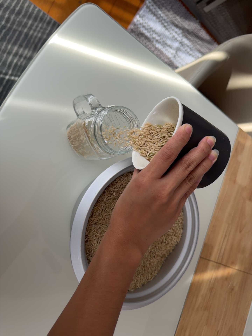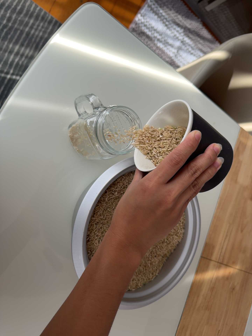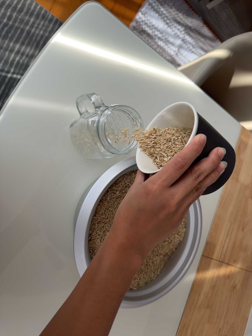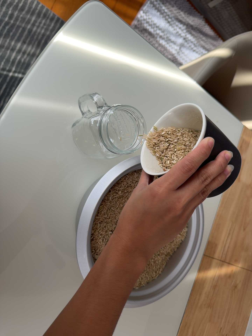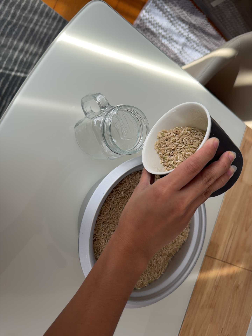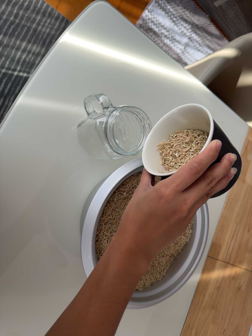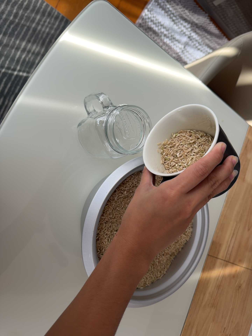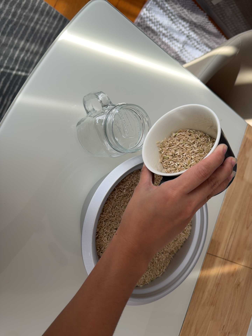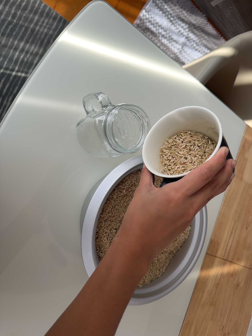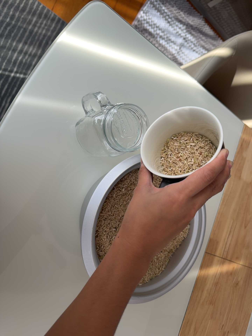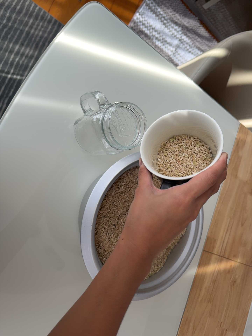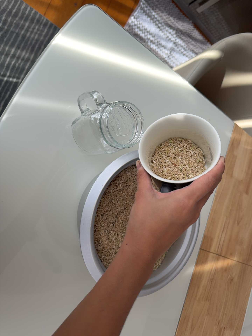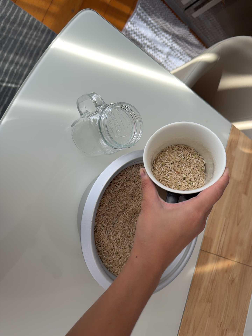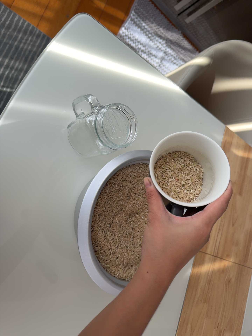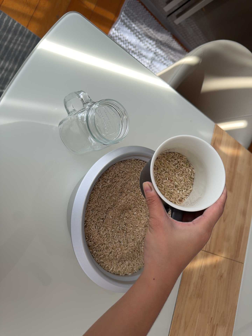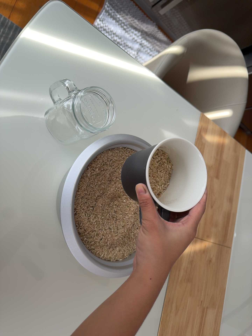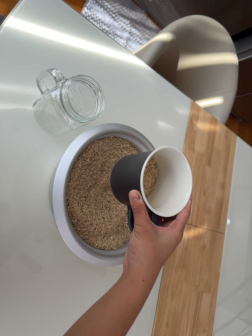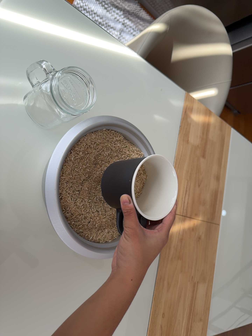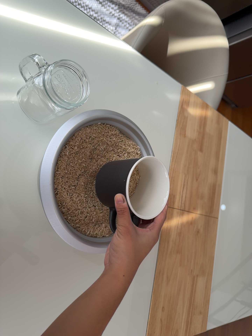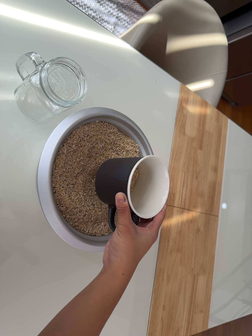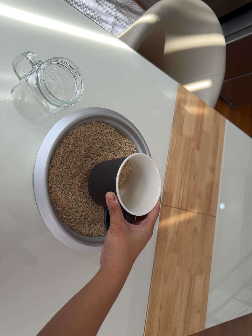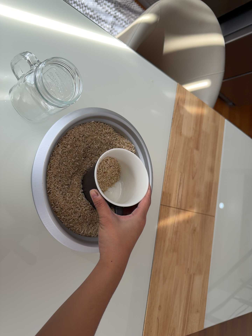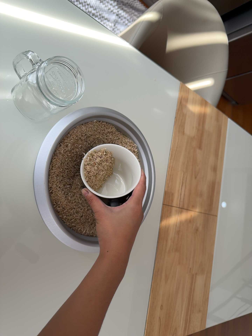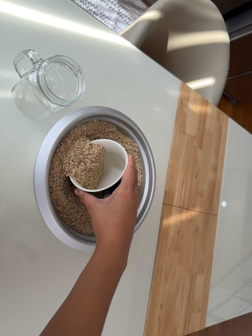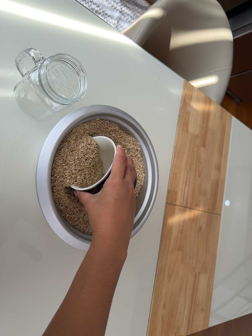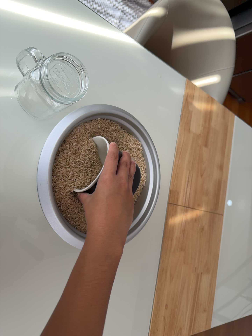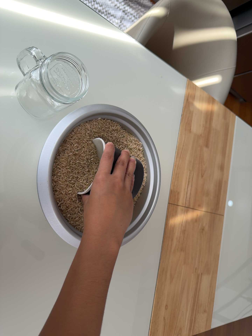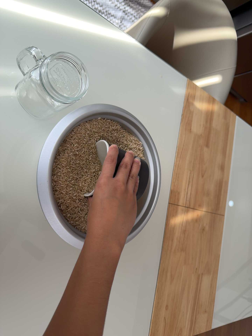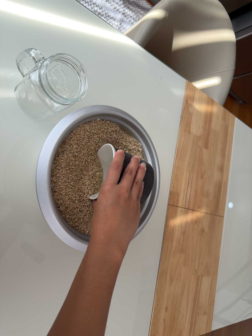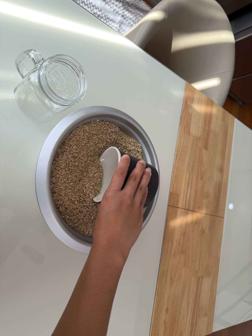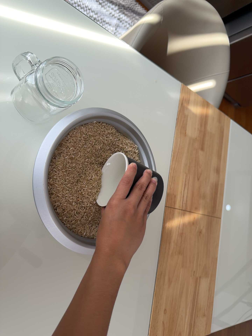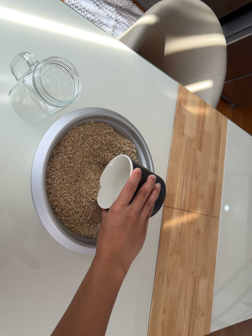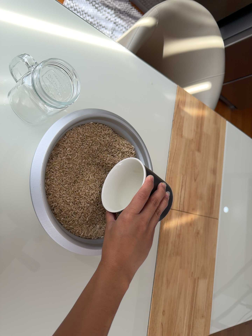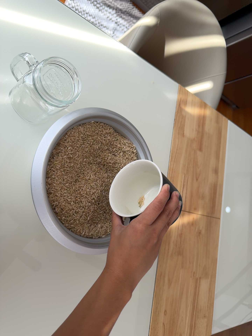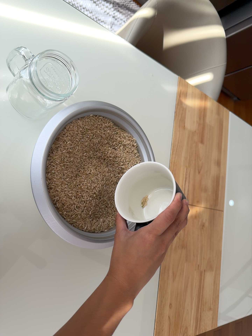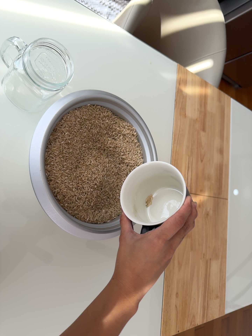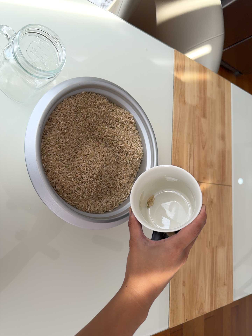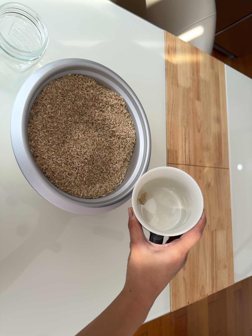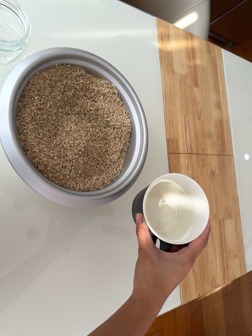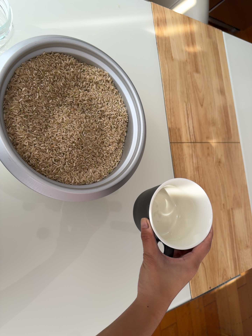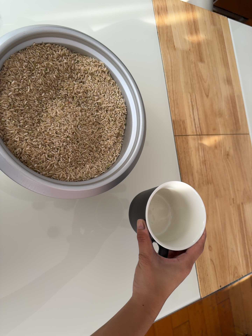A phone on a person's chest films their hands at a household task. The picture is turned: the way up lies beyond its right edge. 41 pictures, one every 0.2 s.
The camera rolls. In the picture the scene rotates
counterclockwise.
0.0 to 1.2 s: The camera keeps its place and its aim.
1.2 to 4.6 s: The camera pans to its right by about 10 degrees. It travels toward the bottom of its view, about 7 cm, so close, fixed things drift upward. It rolls about its line of sight by about 10 degrees, and the scene rotates counterclockwise.
4.6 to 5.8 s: The camera keeps its place and its aim.
5.8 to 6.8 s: The camera shifts only a little, or ends up much as it began.
6.8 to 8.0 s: The camera travels forward, to its right and toward the bottom of its view, about 12 cm, so what stands in front looms larger. It rolls about its line of sight by about 15 degrees, and the scene rotates counterclockwise.
The film runs backward here.
